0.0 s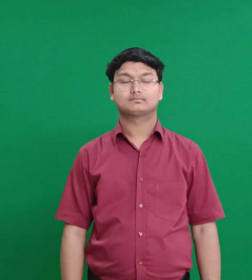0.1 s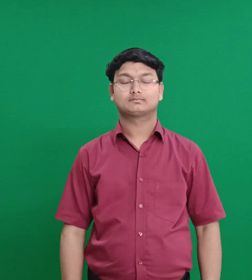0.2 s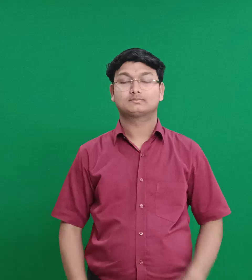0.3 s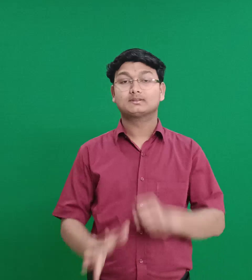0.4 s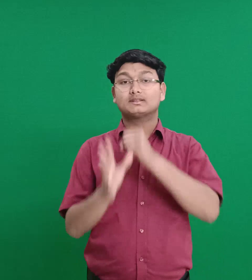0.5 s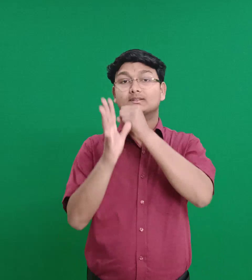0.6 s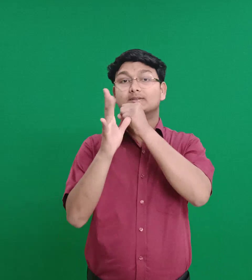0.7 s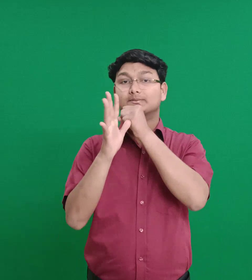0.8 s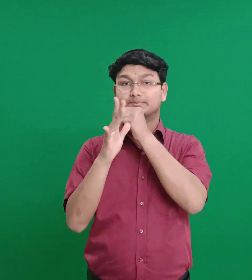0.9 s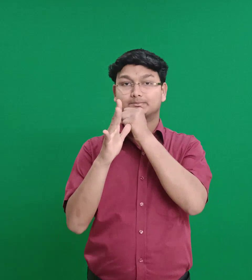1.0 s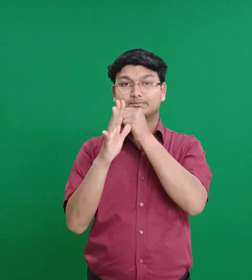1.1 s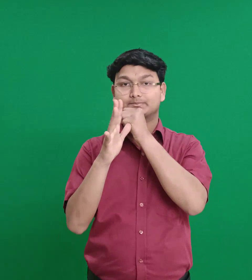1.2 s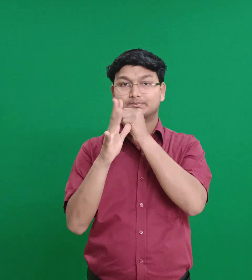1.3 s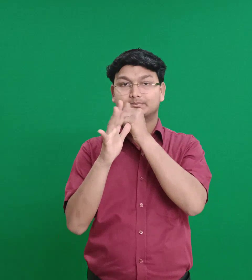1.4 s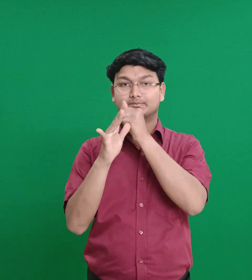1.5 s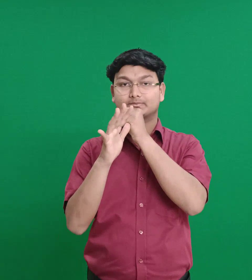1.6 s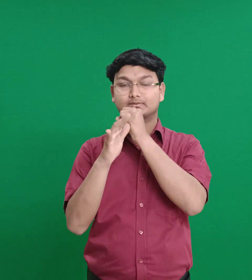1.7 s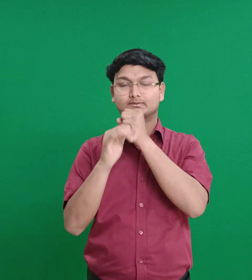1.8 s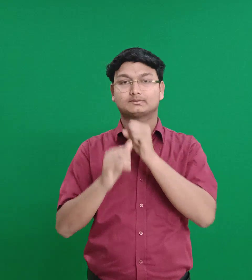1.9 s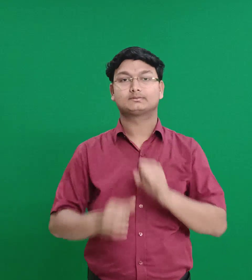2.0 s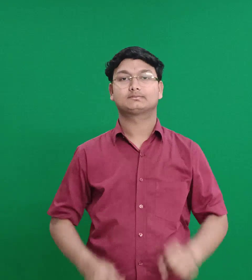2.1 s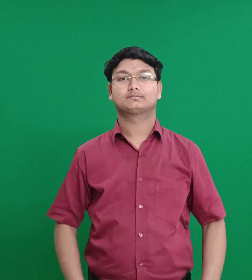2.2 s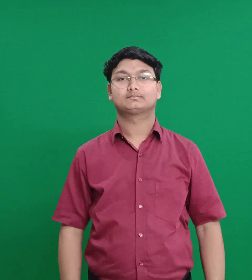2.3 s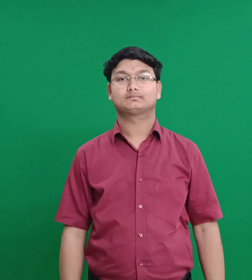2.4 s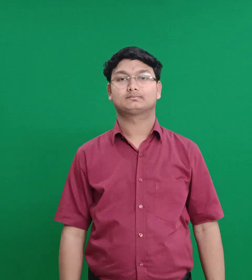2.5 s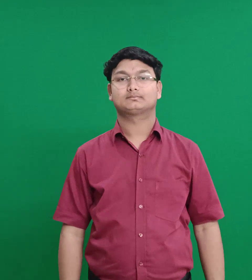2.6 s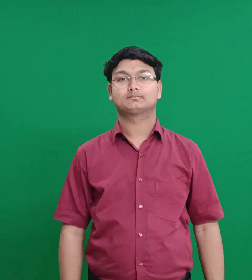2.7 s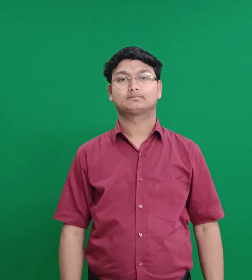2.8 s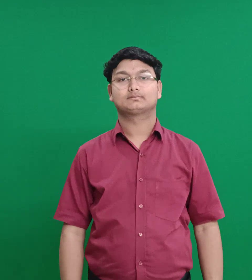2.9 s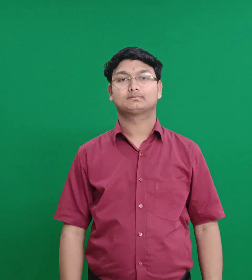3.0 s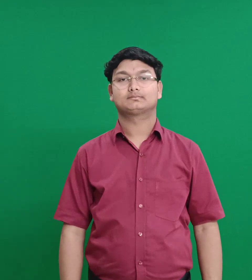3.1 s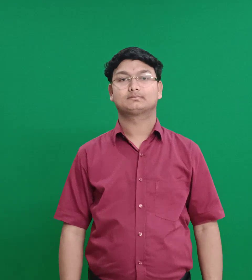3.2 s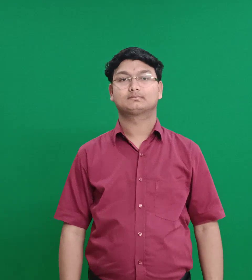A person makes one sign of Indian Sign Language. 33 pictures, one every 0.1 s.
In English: ziba
